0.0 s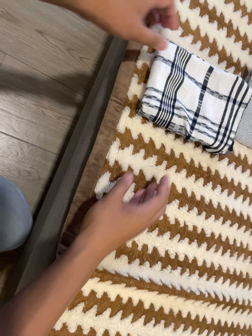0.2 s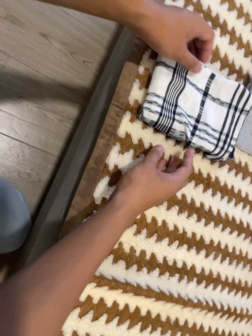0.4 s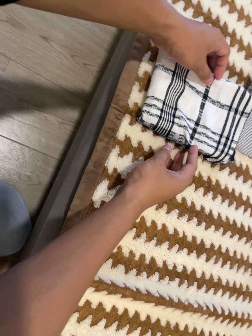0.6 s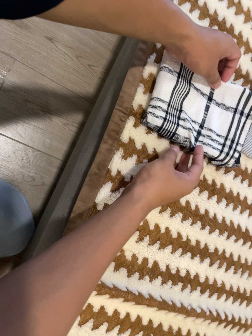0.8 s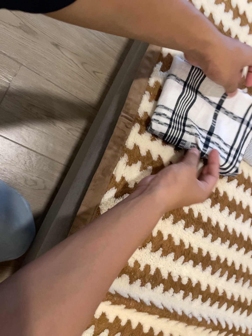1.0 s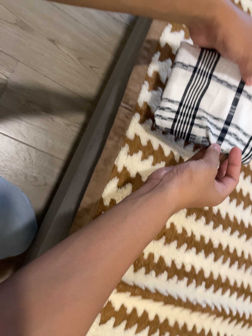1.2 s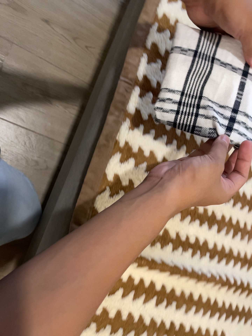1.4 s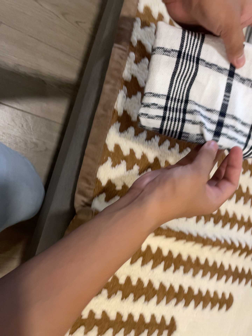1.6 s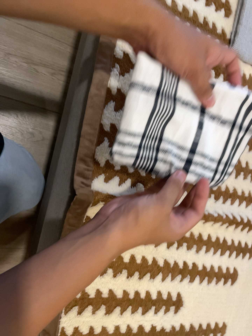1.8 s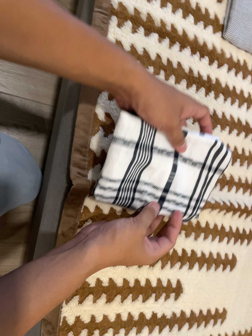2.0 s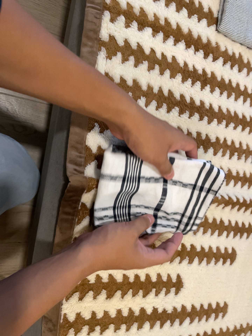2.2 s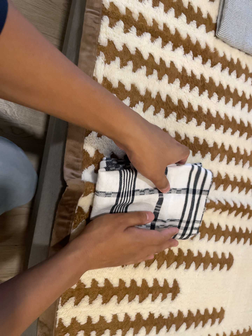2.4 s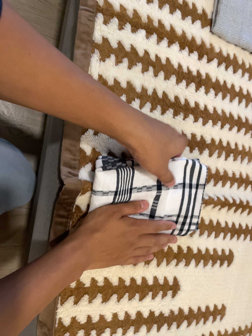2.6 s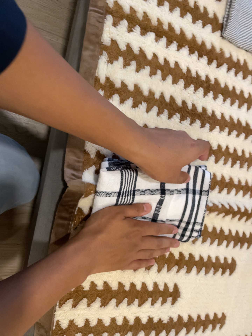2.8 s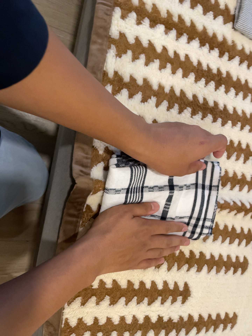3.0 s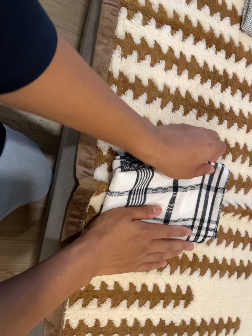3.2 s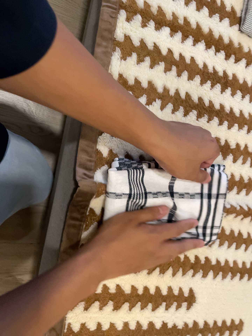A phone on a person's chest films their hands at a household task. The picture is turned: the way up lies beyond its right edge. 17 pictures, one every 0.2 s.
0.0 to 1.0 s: The camera shifts only a little, or ends up much as it began.
1.0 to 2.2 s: The camera travels toward the bottom of its view, about 7 cm, so close, fixed things drift upward. Its aim tips toward the bottom of its view by about 10 degrees, and the scene shifts upward. It rolls about its line of sight by about 10 degrees, and the scene rotates counterclockwise.
2.2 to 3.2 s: The camera shifts only a little, or ends up much as it began.
The film runs backward here.
